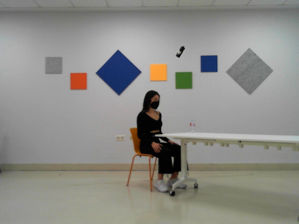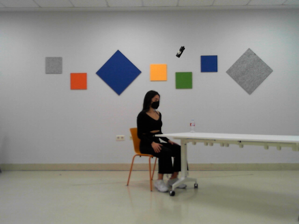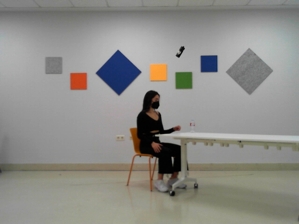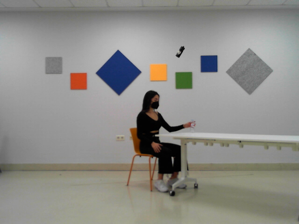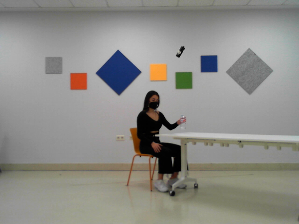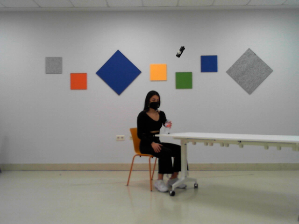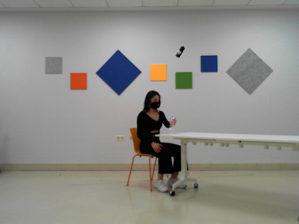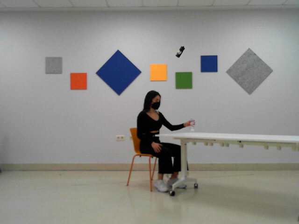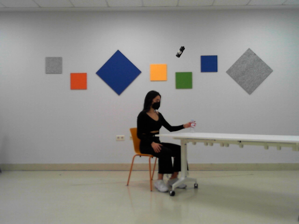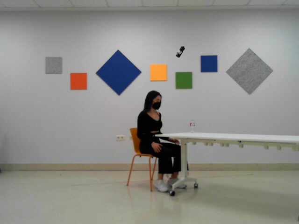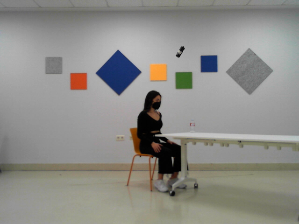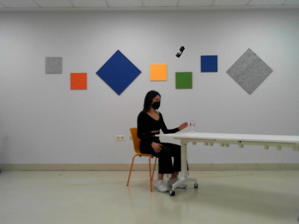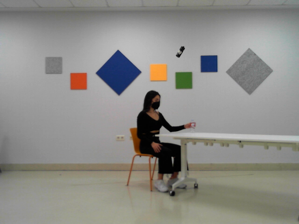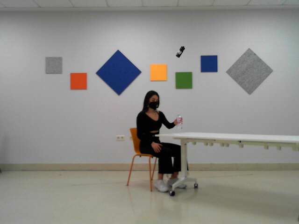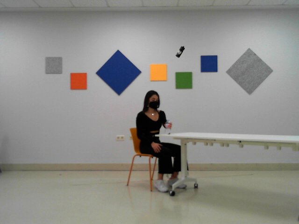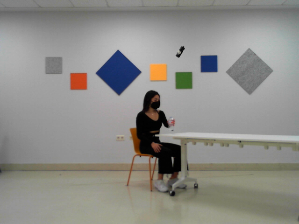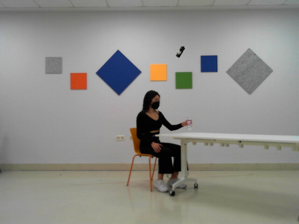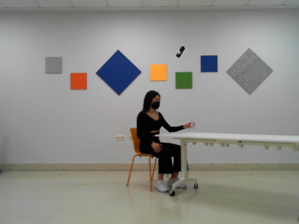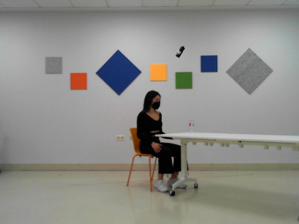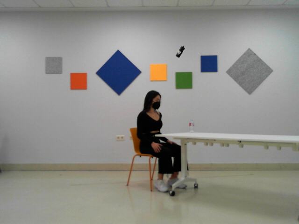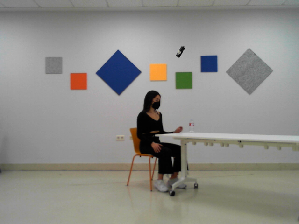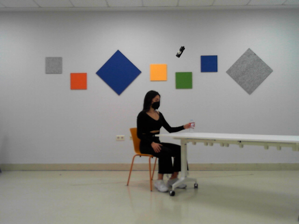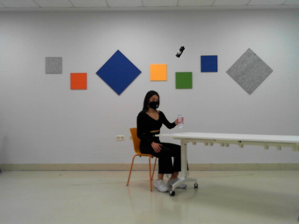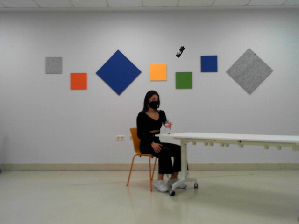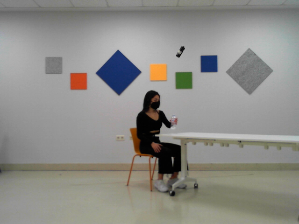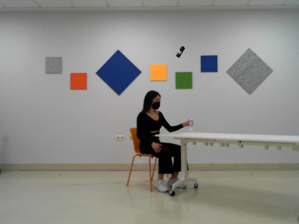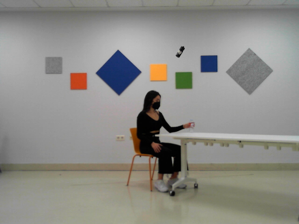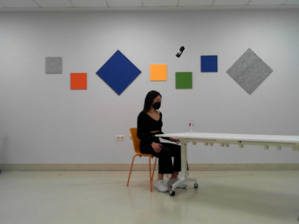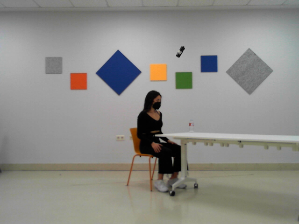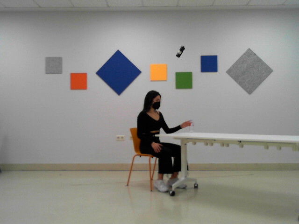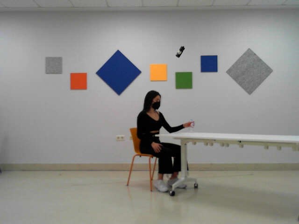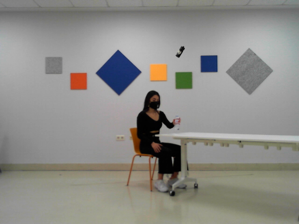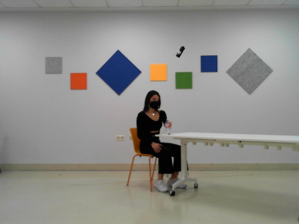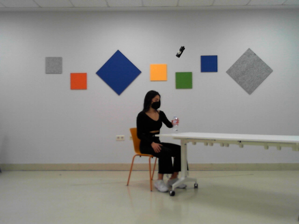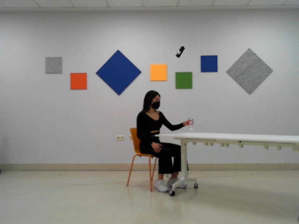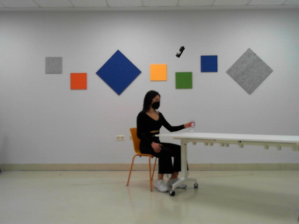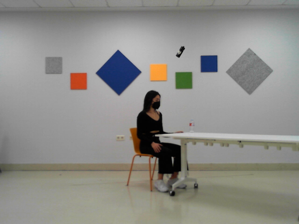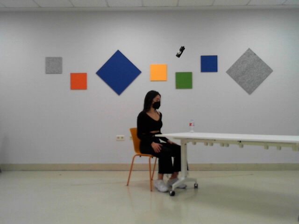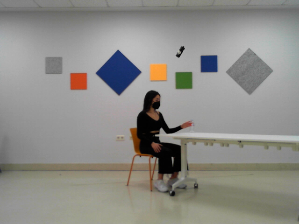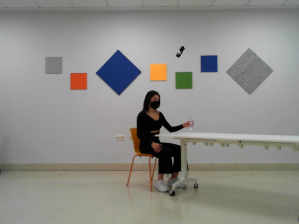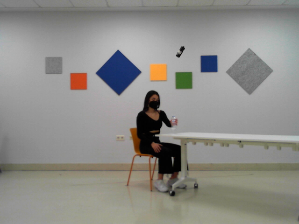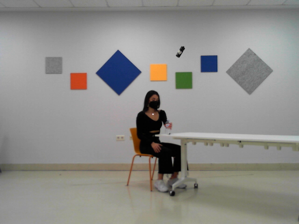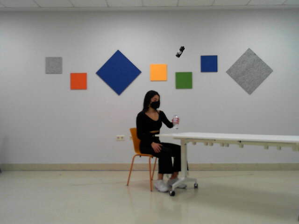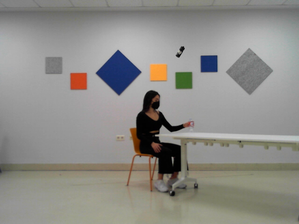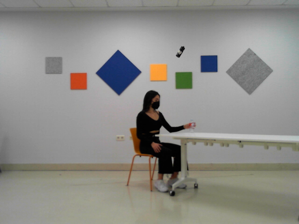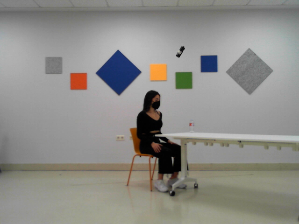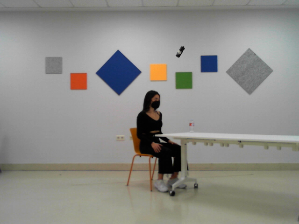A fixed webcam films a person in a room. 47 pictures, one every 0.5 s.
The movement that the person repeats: Move a bottle from side to side, left hand.
